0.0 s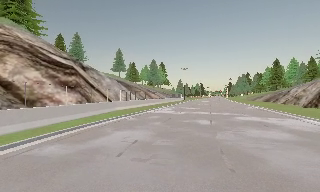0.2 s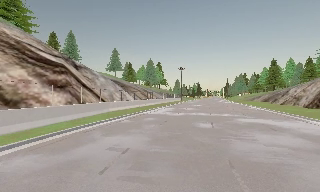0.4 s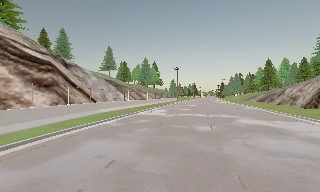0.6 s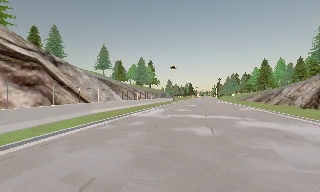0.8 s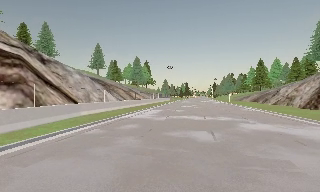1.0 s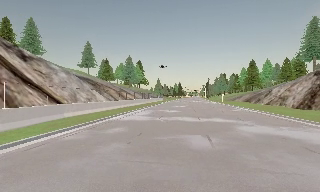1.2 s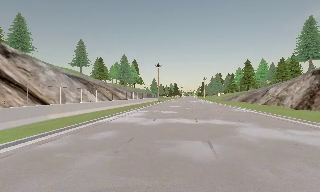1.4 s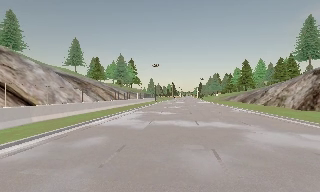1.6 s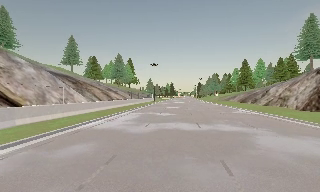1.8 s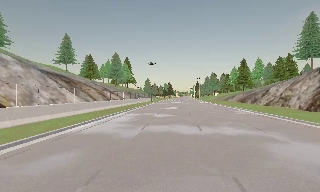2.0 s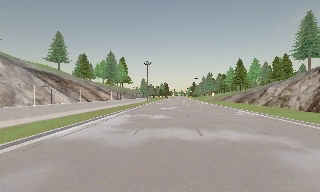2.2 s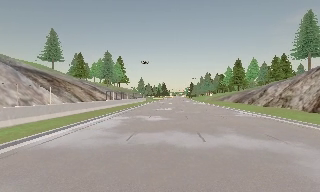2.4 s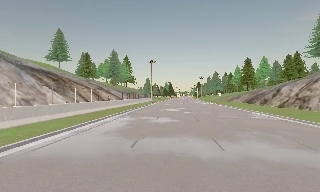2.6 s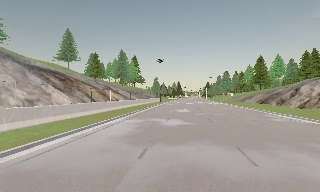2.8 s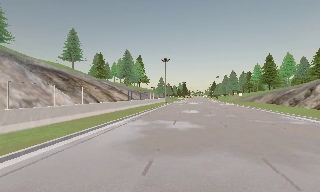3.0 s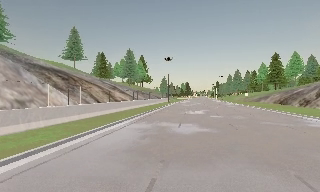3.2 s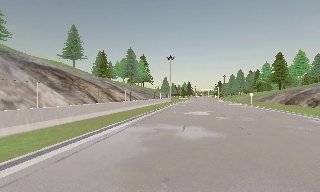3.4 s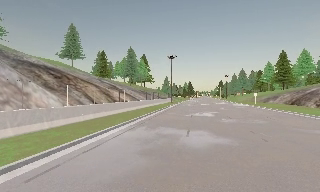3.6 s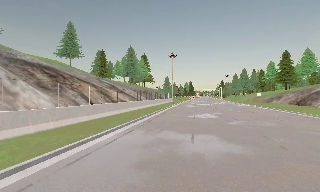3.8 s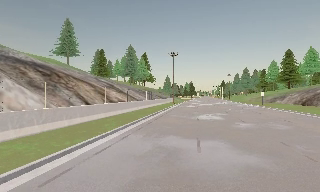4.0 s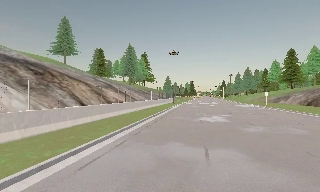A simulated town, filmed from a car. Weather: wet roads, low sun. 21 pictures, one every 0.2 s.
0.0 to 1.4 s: The camera swings to its right by about 10 degrees, and the scene slides to the left. It travels forward, about 8 m, so what stands in front looms larger.
1.4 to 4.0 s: The camera travels forward, about 14 m, so what stands in front looms larger.
The film runs forward here.
